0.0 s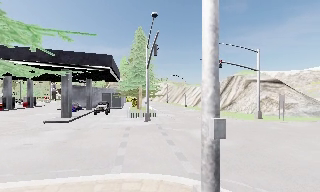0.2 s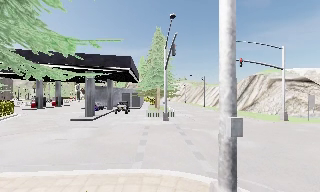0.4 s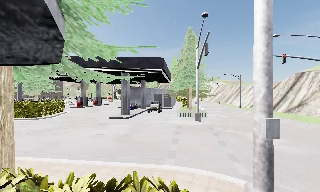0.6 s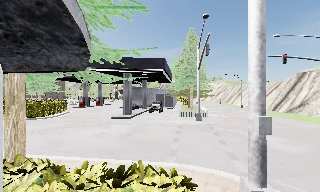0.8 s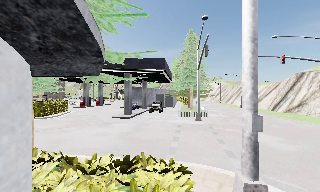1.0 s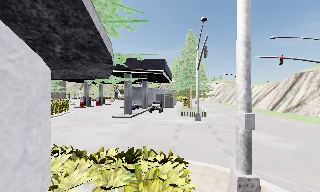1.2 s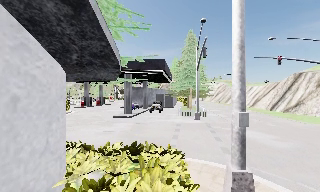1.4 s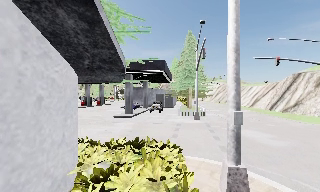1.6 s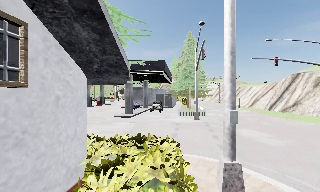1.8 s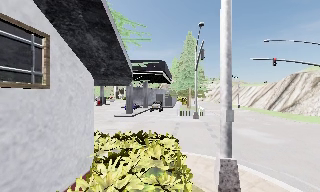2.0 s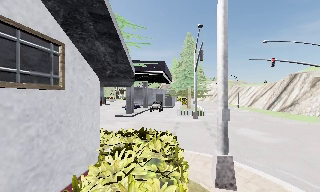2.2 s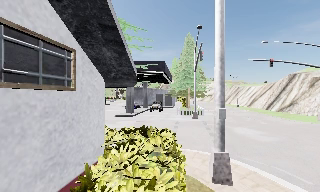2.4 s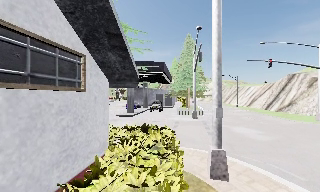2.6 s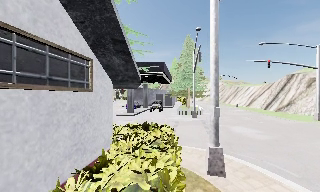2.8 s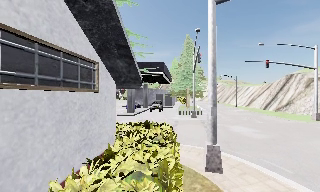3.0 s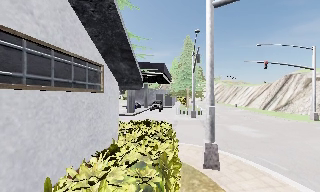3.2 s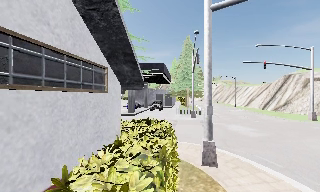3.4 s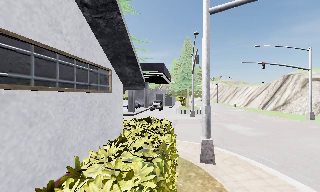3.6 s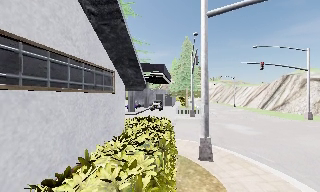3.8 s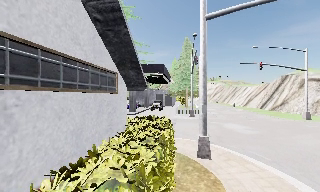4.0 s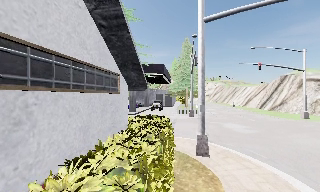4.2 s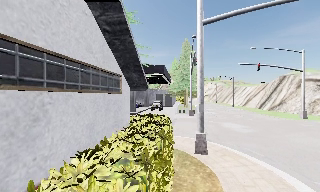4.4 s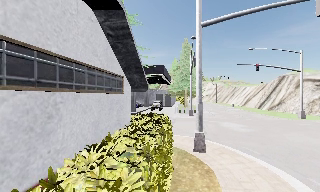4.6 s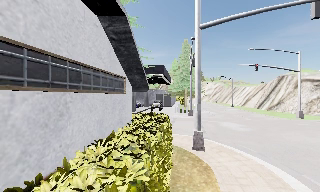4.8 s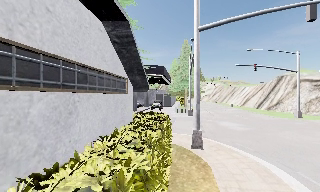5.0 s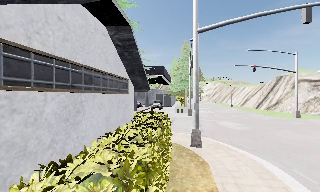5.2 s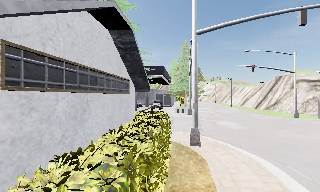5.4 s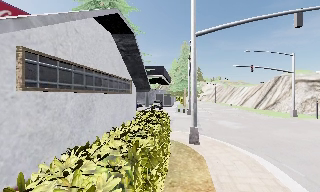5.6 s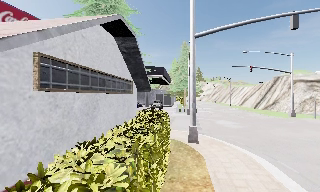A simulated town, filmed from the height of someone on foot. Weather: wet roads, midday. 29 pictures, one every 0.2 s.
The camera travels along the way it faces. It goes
backward.
0.0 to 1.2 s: The camera pans to its left, which is counterclockwise from overhead, by about 20 degrees. It travels backward, about 1.5 m, so what stands in front gets smaller.
1.2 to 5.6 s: The camera travels backward, about 5 m, so what stands in front gets smaller.
The film runs backward here.
